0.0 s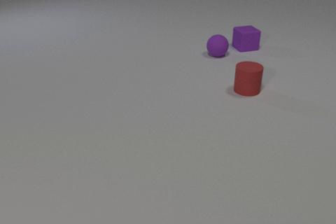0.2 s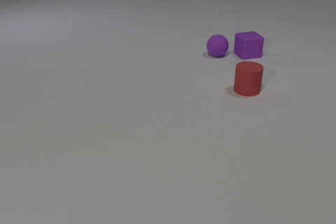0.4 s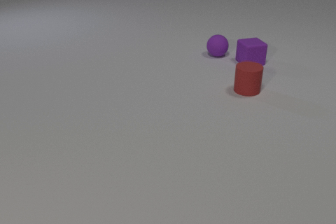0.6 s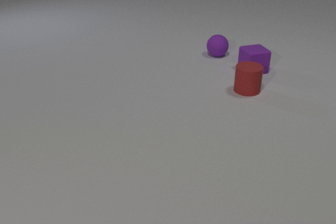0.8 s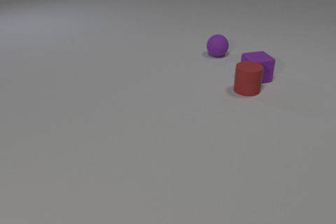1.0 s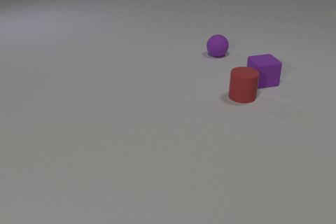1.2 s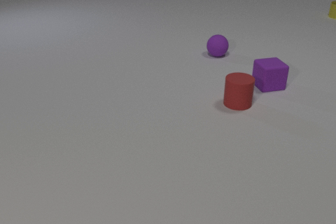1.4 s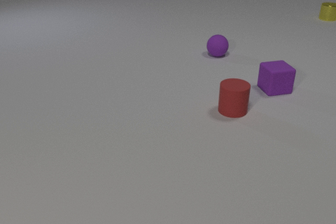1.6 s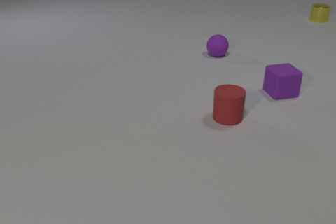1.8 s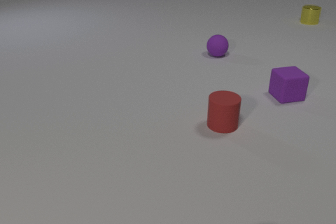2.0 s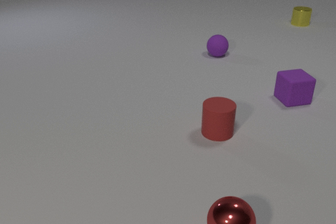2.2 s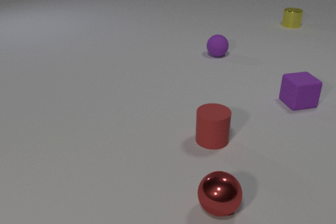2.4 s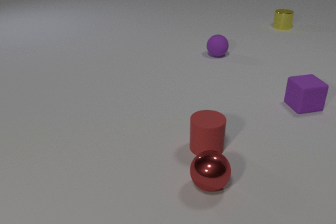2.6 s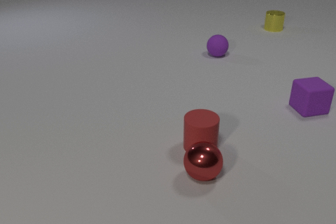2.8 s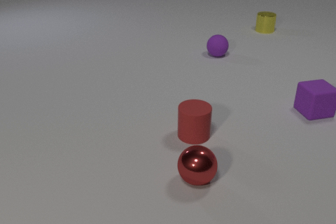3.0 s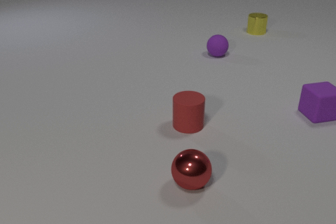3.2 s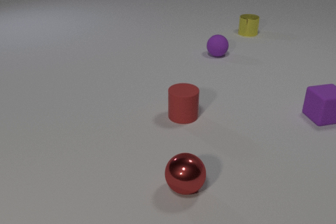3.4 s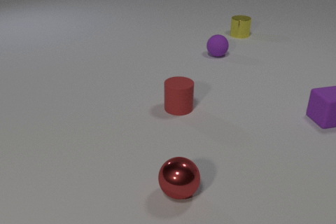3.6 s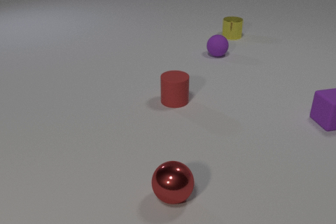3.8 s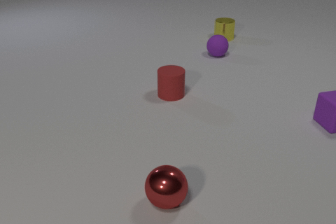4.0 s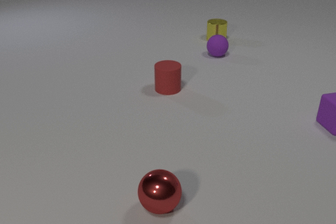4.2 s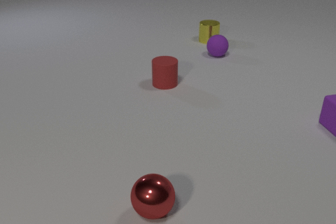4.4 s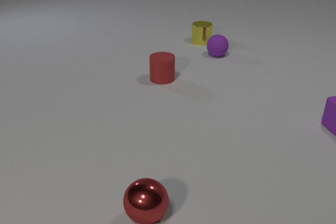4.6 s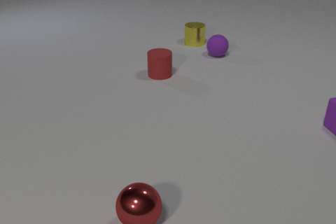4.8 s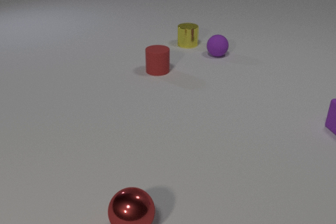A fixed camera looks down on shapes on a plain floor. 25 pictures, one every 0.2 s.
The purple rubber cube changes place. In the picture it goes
toward the camera.
The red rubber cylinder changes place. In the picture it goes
to the left.
0.0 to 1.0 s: The purple rubber cube slides toward the camera. The red rubber cylinder slides toward the camera. The purple rubber cube and the red rubber cylinder collide.
1.0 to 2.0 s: The purple rubber cube slides toward the camera and to the right. The red rubber cylinder slides toward the camera. The red metal sphere comes in at the bottom edge, rolls away from the camera. The yellow metal cylinder comes in at the right edge, slides toward the camera and to the left.
2.0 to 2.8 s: The purple rubber cube slides to the right and toward the camera. The red rubber cylinder slides to the left. The red metal sphere rolls away from the camera and to the left. The yellow metal cylinder slides to the left and toward the camera. The red rubber cylinder and the red metal sphere collide.
2.8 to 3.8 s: The purple rubber cube slides to the right and toward the camera. The red rubber cylinder slides away from the camera. The red metal sphere rolls toward the camera and to the left. The yellow metal cylinder slides to the left and toward the camera.
3.8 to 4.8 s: The purple rubber cube slides to the right and toward the camera. The red rubber cylinder slides away from the camera. The red metal sphere rolls to the left and toward the camera. The yellow metal cylinder slides to the left and toward the camera.
What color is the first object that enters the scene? yellow.
What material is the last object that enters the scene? metal.
How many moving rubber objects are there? 2.
